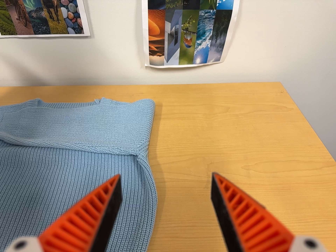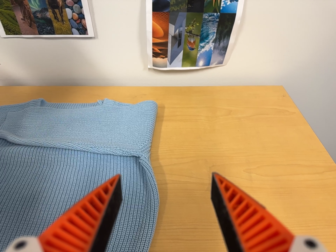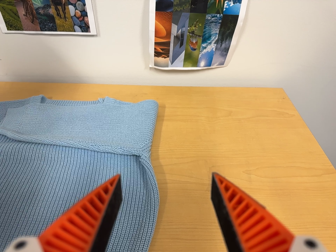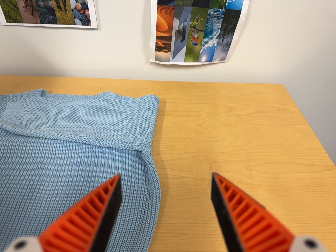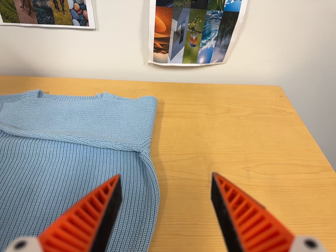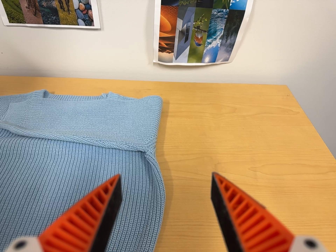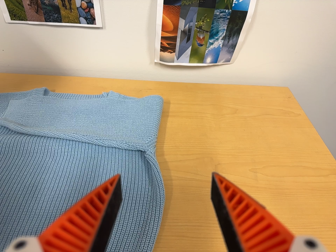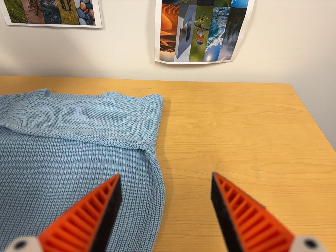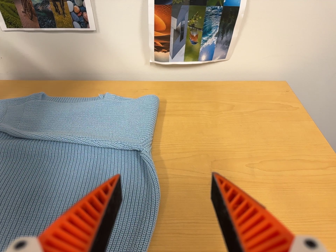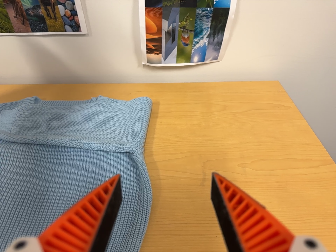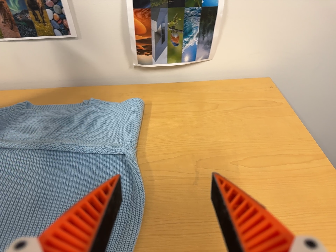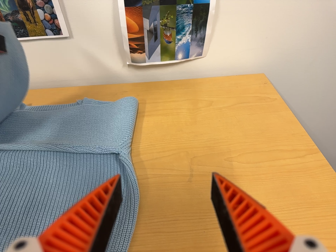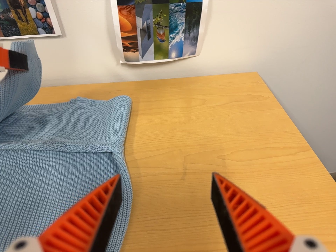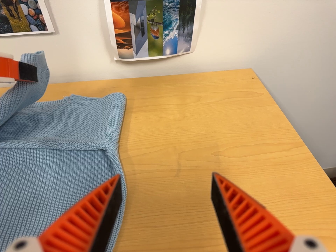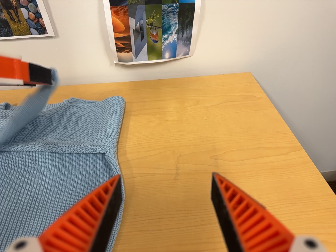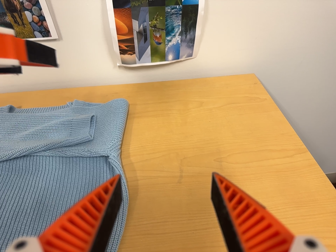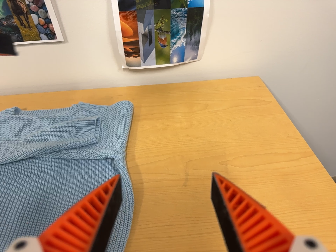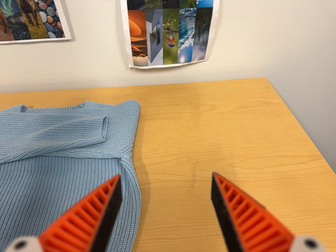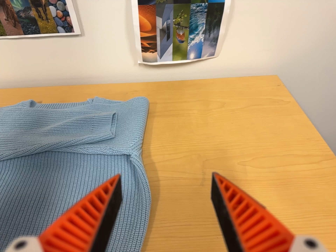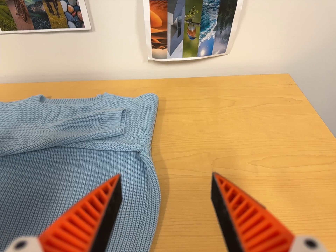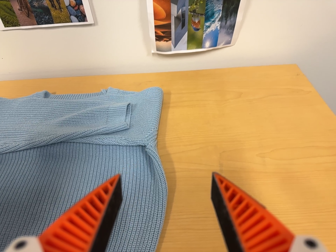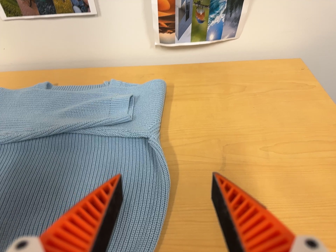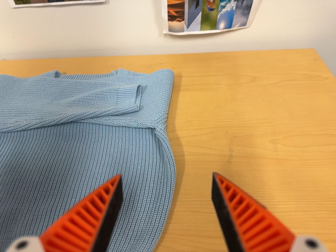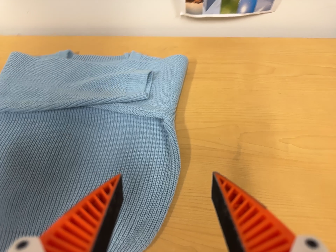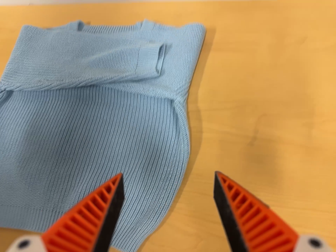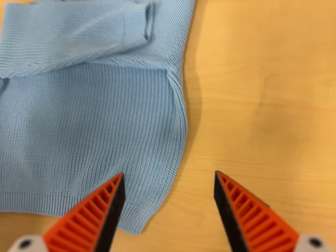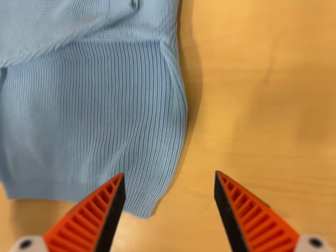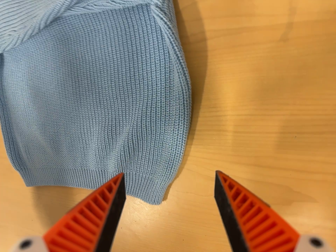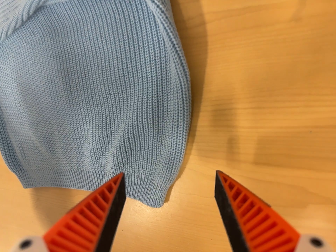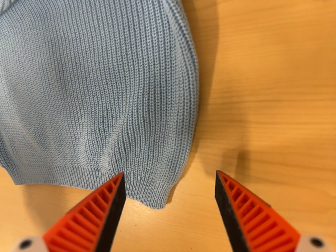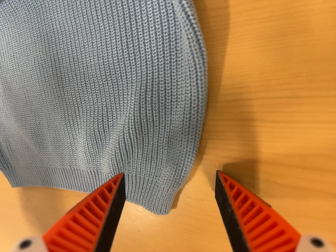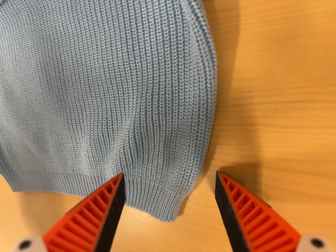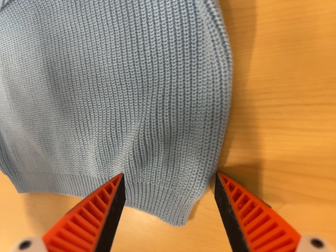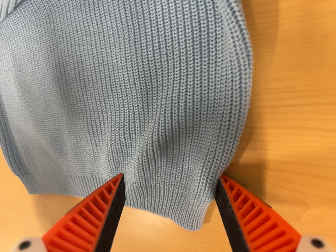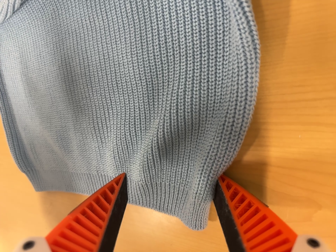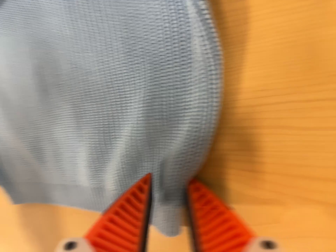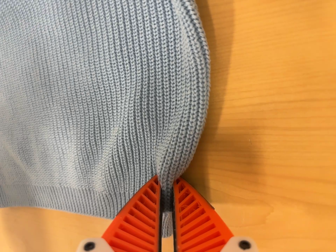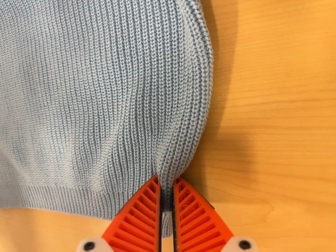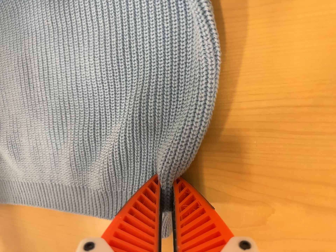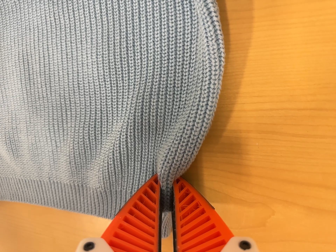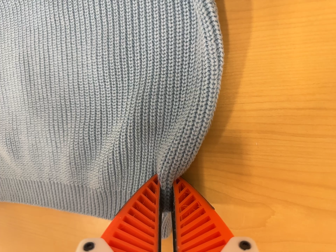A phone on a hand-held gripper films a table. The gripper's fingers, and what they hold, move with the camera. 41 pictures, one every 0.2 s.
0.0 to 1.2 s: The camera shifts only a little, or ends up much as it began.
1.2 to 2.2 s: The camera travels to its right, about 6 cm, so close, fixed things drift to the left.
2.2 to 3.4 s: The camera shifts only a little, or ends up much as it began.
3.4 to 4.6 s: The camera's aim tips toward the bottom of its view by about 10 degrees, and the scene shifts upward.
4.6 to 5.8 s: The camera pans to its left by about 25 degrees. It travels forward, to its right and toward the top of its view, about 26 cm. Its aim tips toward the bottom of its view by about 40 degrees, and the scene shifts upward. It rolls about its line of sight by about 20 degrees, and the scene rotates counterclockwise.
5.8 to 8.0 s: The camera travels forward, about 5 cm, so what stands in front looms larger.
The film runs forward here.
